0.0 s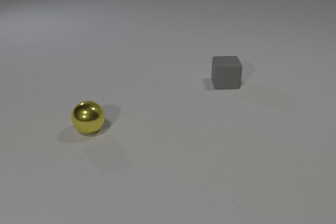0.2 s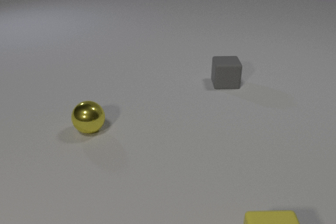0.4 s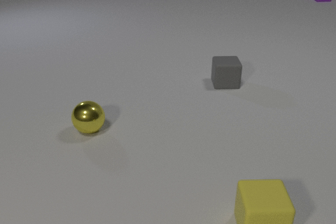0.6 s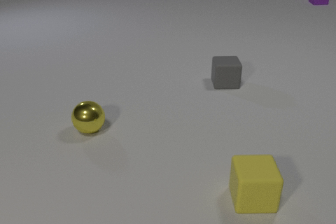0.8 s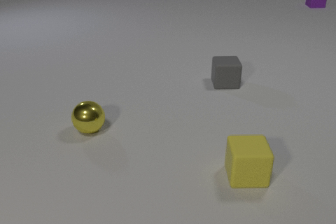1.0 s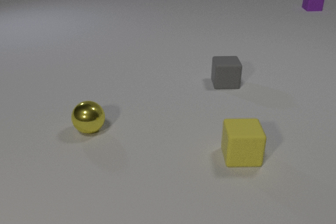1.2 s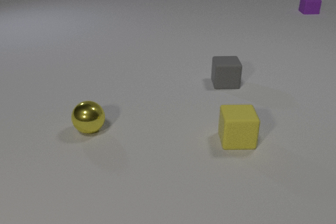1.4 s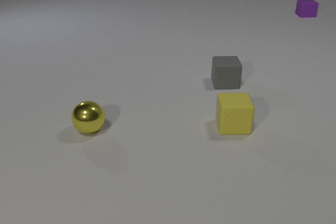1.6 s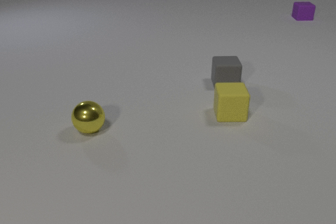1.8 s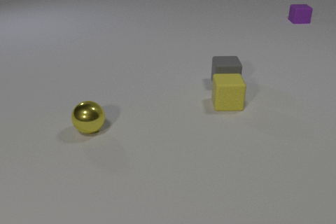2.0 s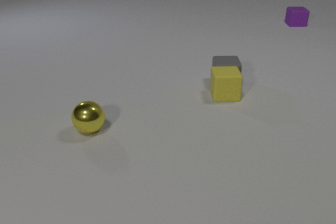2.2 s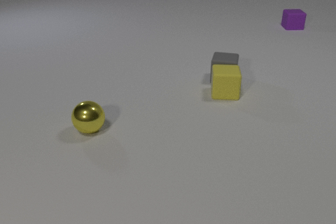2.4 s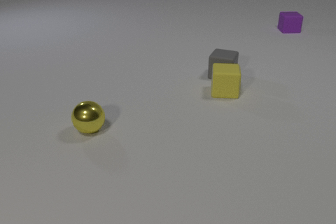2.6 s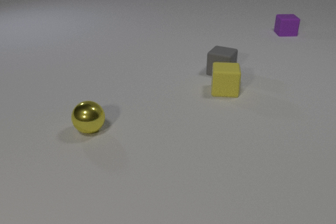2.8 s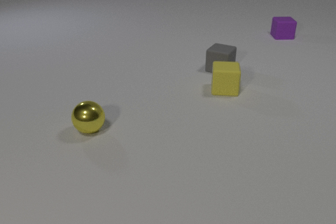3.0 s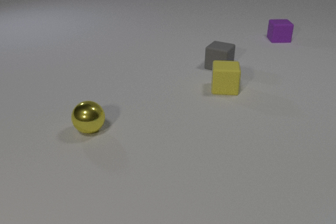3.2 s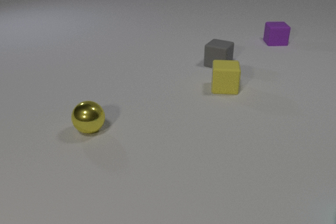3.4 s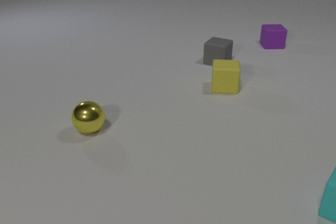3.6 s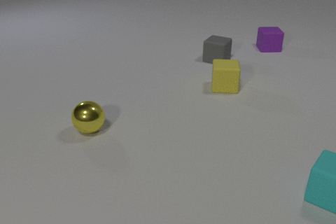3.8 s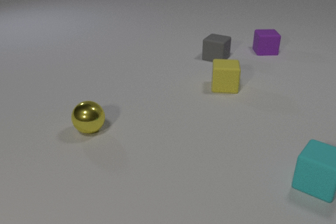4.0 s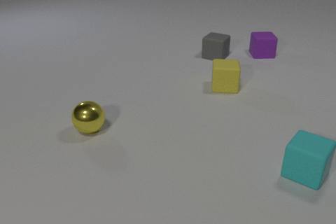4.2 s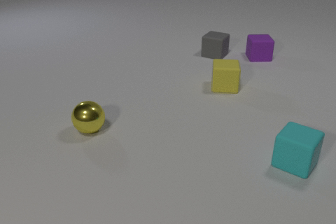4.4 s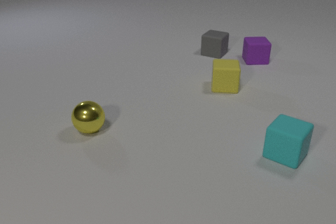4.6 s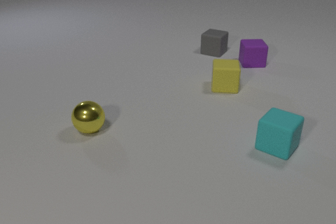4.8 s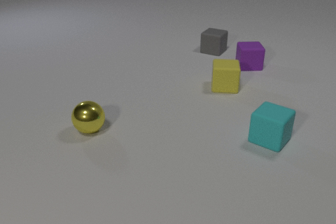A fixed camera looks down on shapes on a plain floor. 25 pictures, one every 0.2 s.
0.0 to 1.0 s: The yellow rubber cube comes in at the bottom edge, slides away from the camera. The purple rubber cube slides toward the camera.
1.0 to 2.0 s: The yellow rubber cube slides away from the camera. The purple rubber cube slides toward the camera. The yellow rubber cube and the gray rubber cube collide.
2.0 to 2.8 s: The yellow rubber cube slides away from the camera. The gray rubber cube slides away from the camera, spins so that its near face slides to the left, clockwise seen from above. The purple rubber cube slides toward the camera.
2.8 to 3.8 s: The yellow rubber cube slides away from the camera. The gray rubber cube slides away from the camera. The purple rubber cube slides toward the camera. The cyan rubber cube comes in at the right edge, slides to the left and away from the camera.
3.8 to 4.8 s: The gray rubber cube slides away from the camera. The purple rubber cube slides toward the camera. The cyan rubber cube slides away from the camera and to the left.
What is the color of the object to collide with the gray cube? yellow.
What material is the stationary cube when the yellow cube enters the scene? rubber.
What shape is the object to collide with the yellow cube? cube.
